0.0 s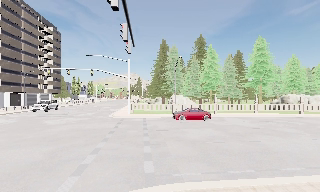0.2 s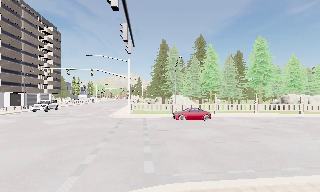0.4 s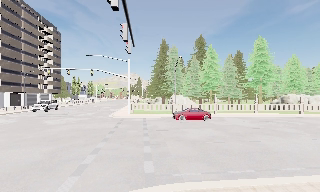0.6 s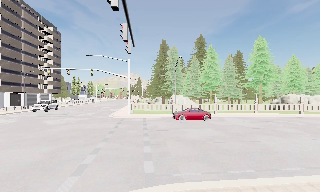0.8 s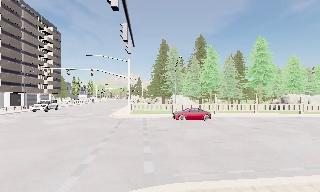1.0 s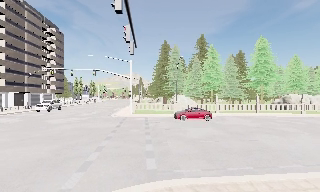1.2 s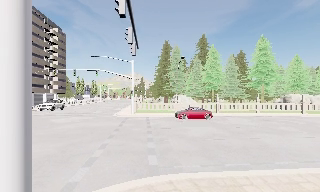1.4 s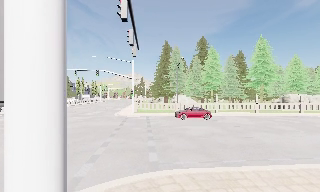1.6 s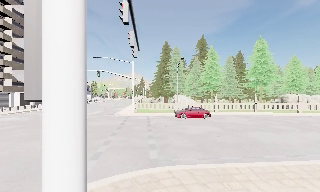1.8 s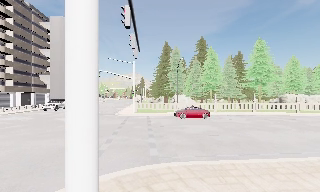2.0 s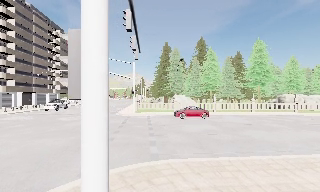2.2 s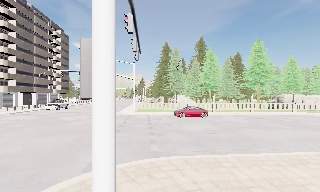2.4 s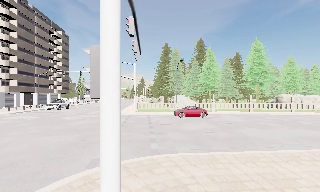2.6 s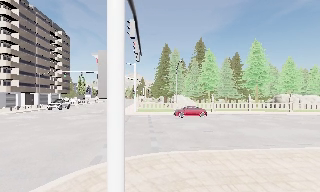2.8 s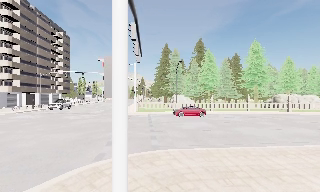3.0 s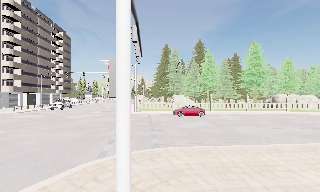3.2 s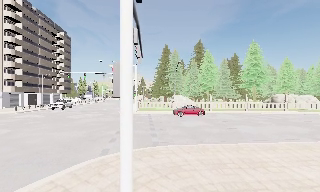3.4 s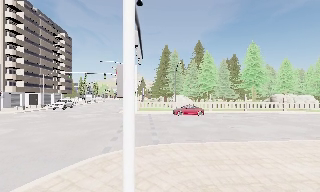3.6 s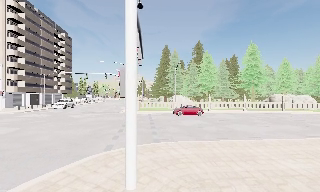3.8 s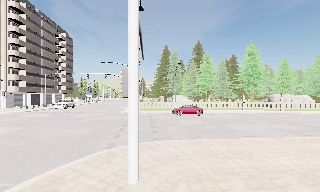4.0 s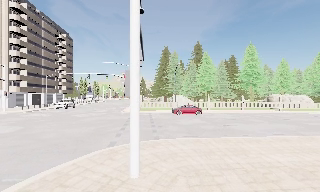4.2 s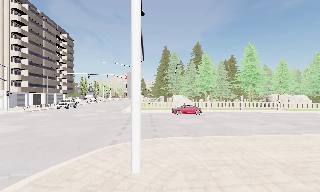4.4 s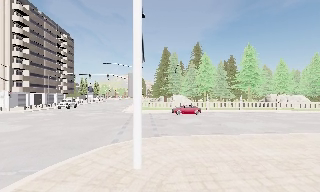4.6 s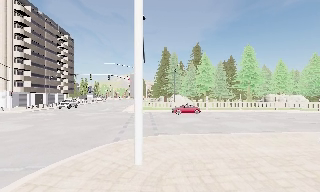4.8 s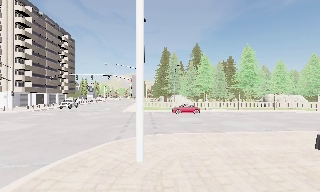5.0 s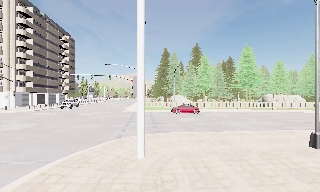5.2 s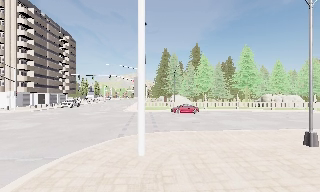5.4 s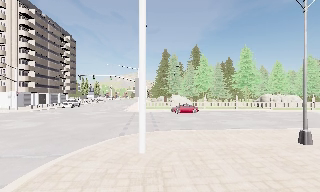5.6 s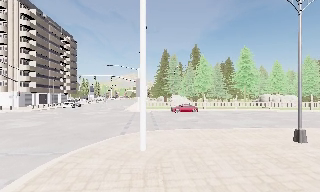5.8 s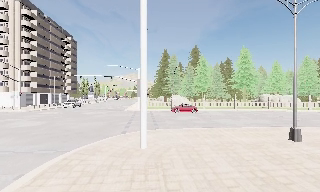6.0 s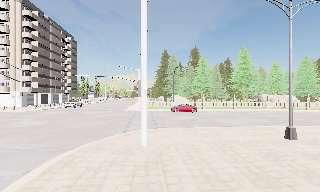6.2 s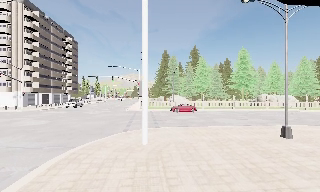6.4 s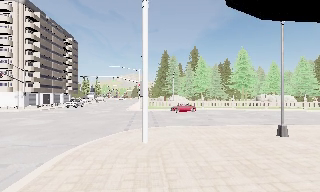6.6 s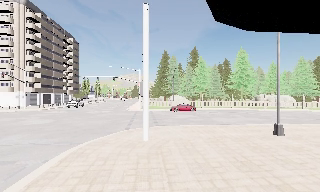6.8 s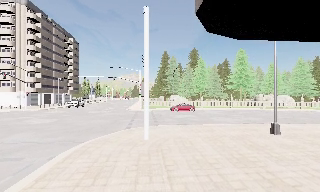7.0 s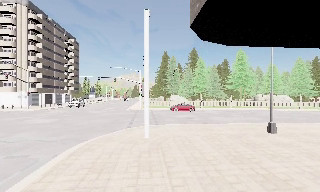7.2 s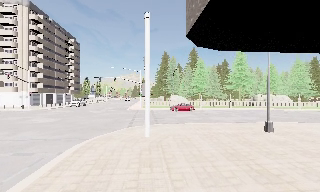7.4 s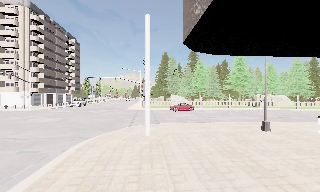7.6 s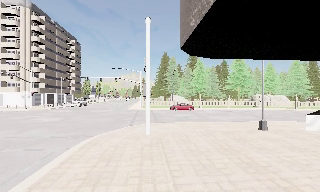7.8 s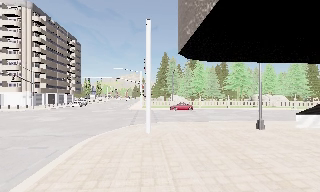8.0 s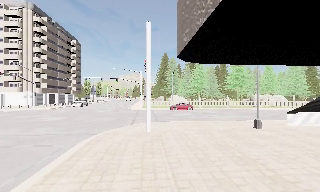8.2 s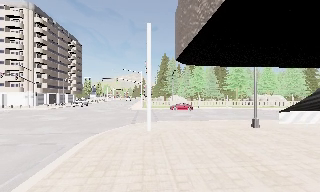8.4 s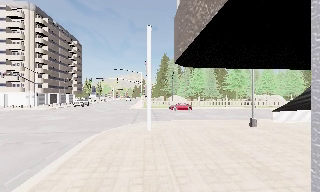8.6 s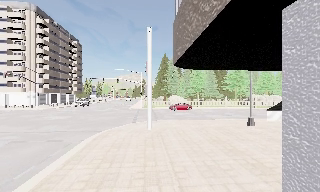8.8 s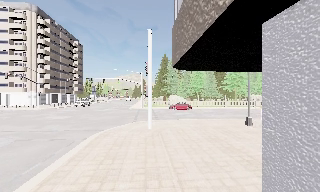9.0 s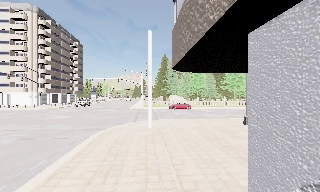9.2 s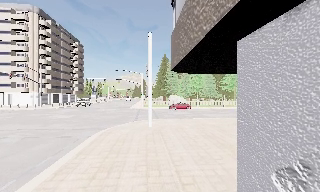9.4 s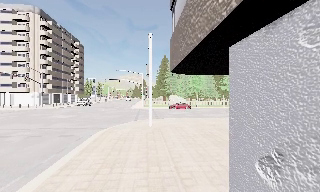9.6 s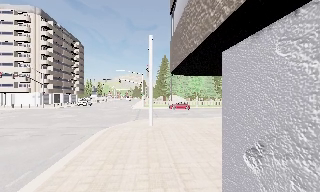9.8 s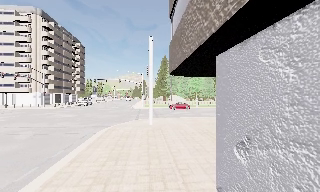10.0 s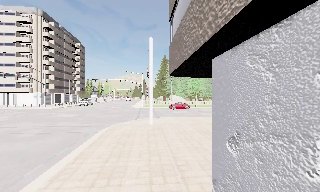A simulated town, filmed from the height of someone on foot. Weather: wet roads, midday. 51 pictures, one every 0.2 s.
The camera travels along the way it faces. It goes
backward.
0.0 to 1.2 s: The camera travels backward, about 0.5 m, so what stands in front gets smaller. It gains speed.
1.2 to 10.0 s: The camera travels backward, about 14 m, so what stands in front gets smaller.
The film runs backward here.
